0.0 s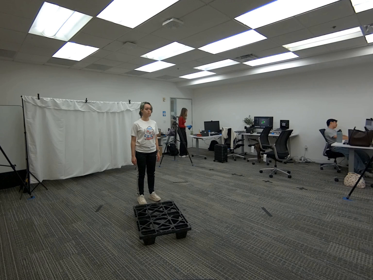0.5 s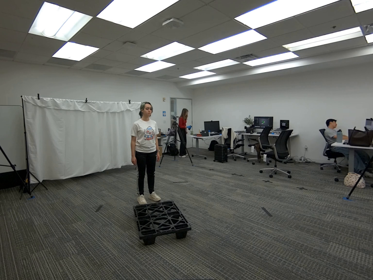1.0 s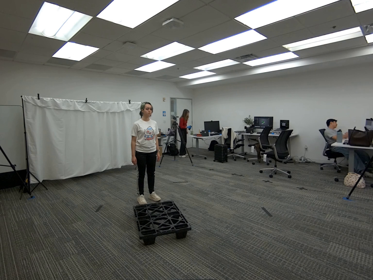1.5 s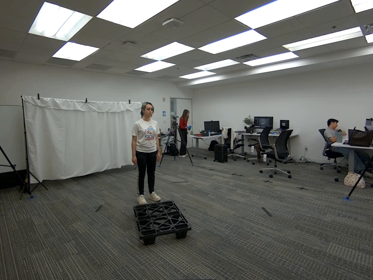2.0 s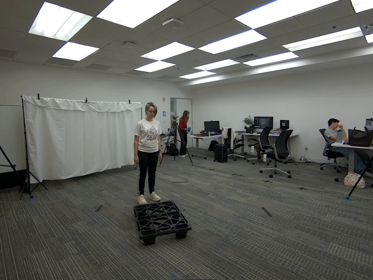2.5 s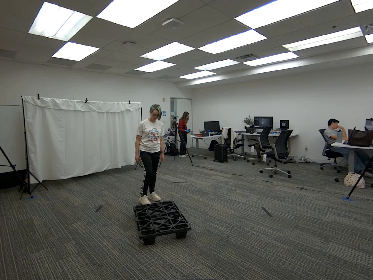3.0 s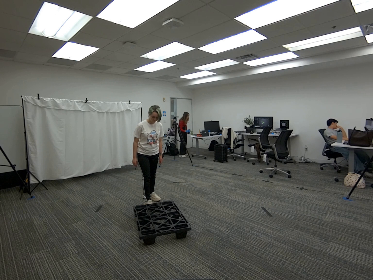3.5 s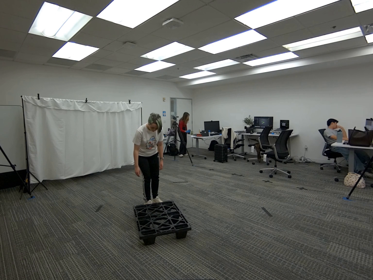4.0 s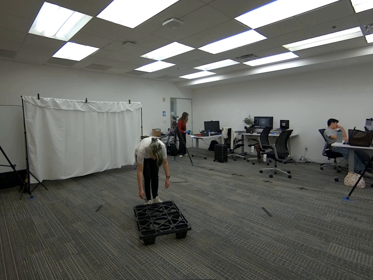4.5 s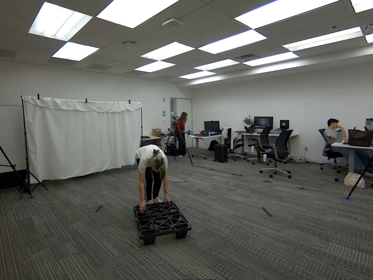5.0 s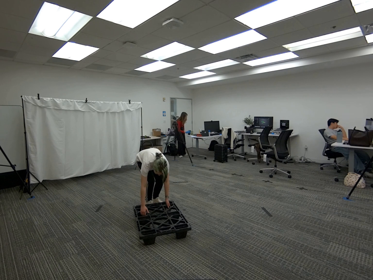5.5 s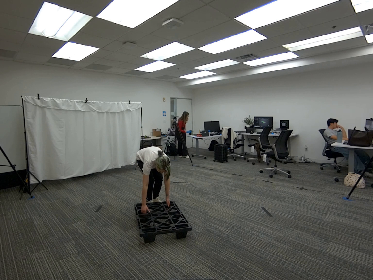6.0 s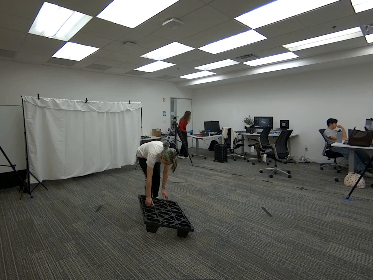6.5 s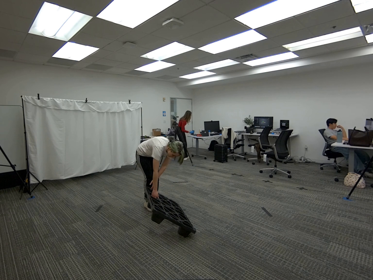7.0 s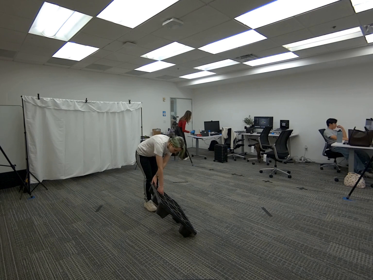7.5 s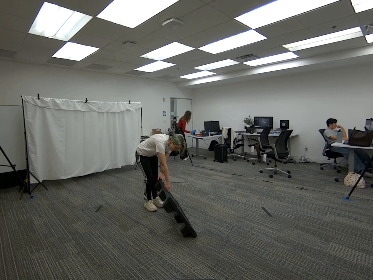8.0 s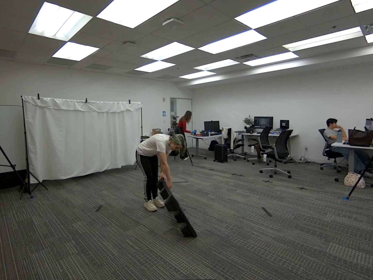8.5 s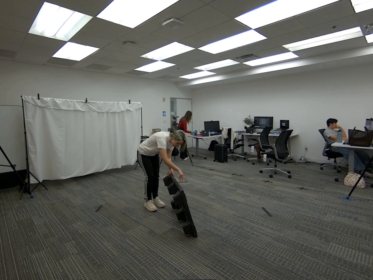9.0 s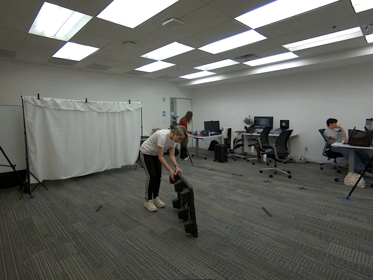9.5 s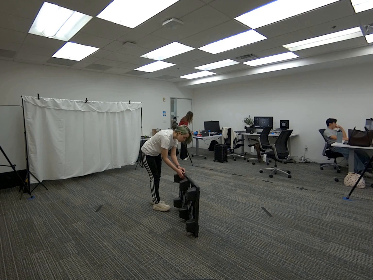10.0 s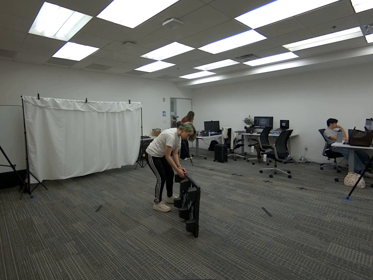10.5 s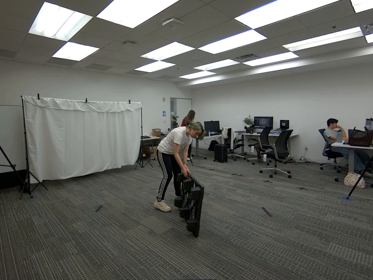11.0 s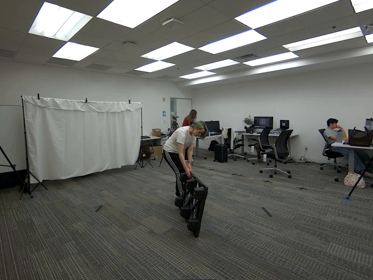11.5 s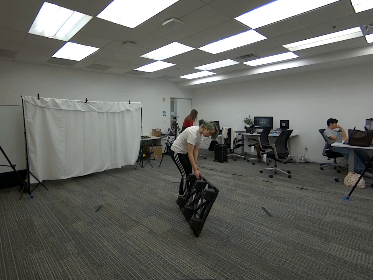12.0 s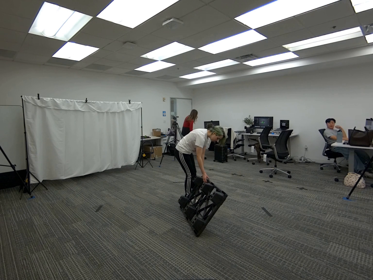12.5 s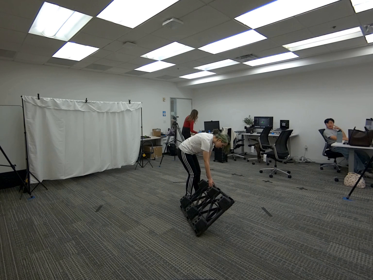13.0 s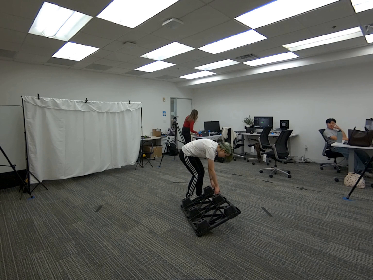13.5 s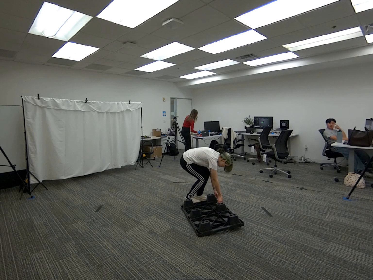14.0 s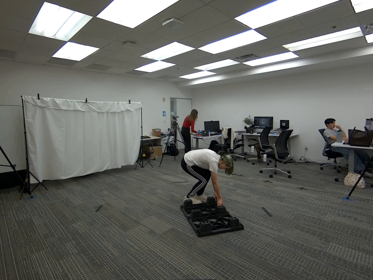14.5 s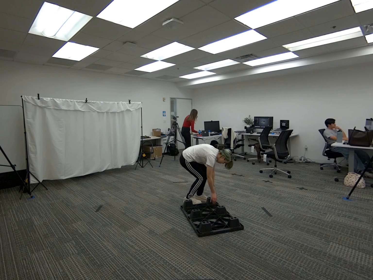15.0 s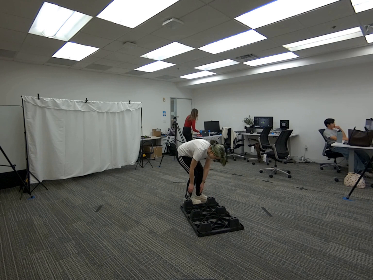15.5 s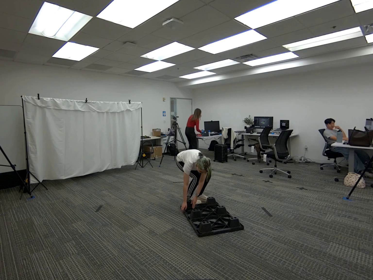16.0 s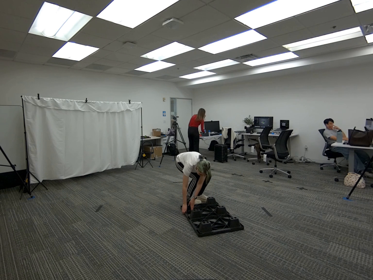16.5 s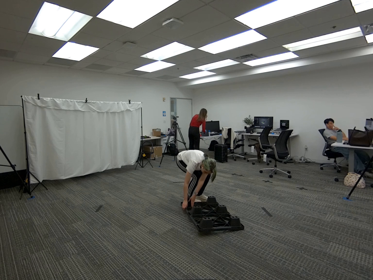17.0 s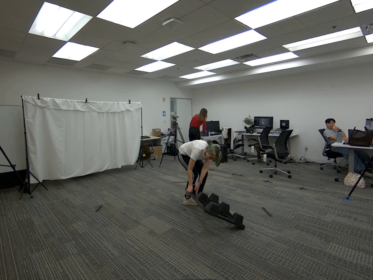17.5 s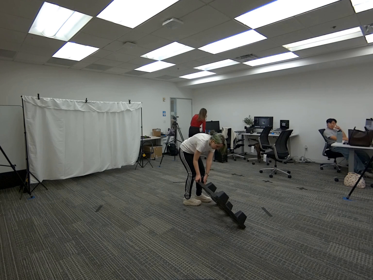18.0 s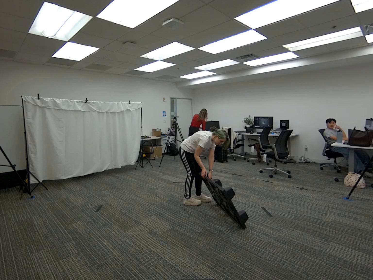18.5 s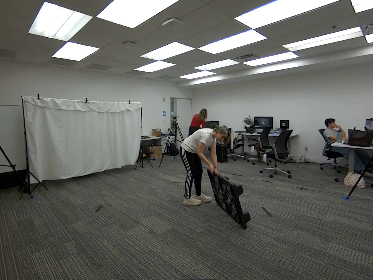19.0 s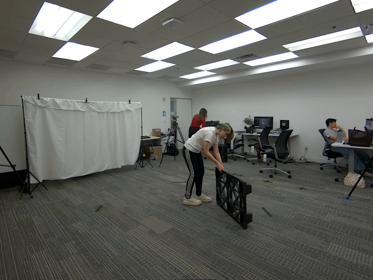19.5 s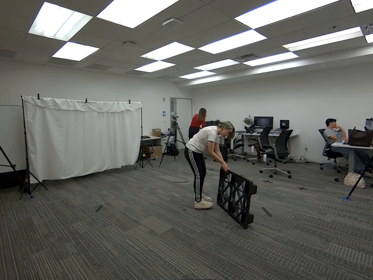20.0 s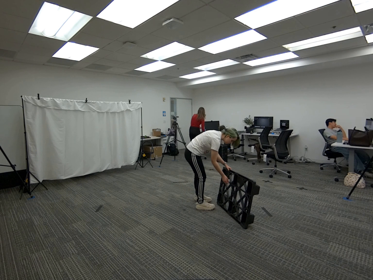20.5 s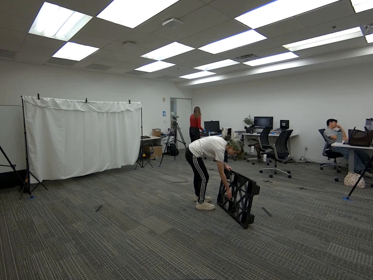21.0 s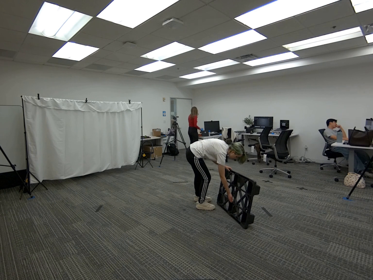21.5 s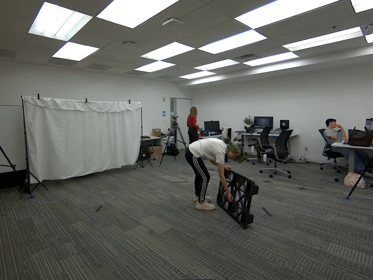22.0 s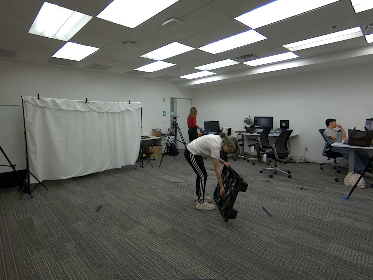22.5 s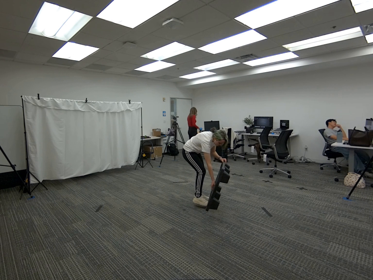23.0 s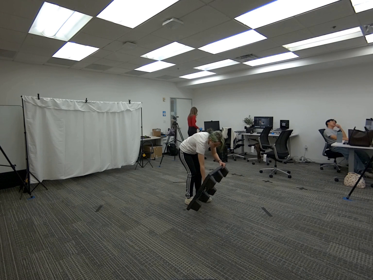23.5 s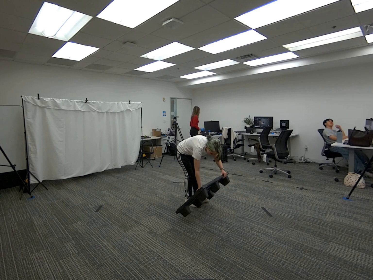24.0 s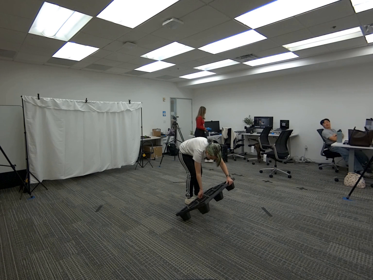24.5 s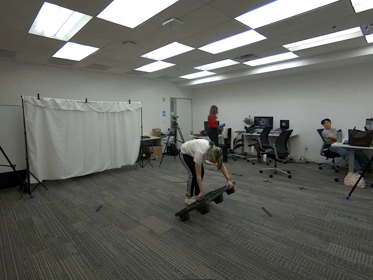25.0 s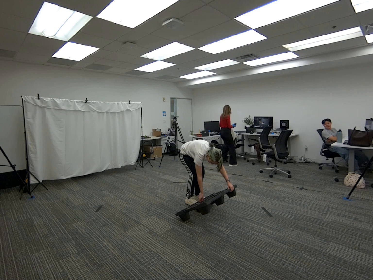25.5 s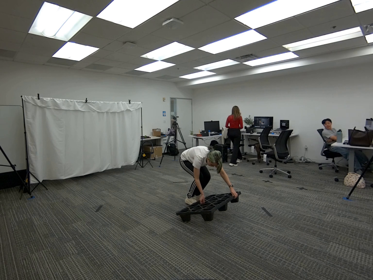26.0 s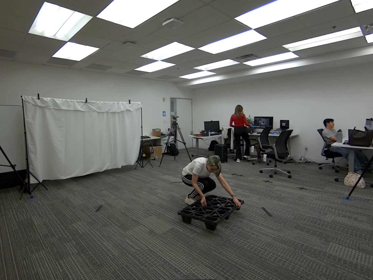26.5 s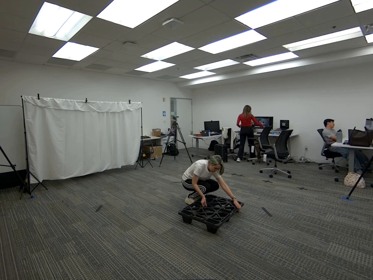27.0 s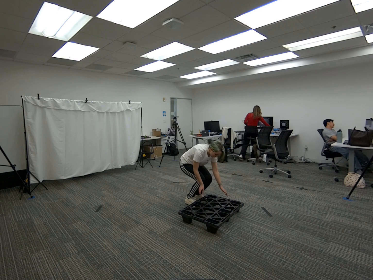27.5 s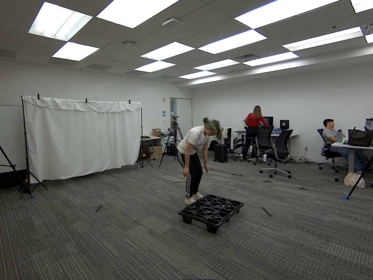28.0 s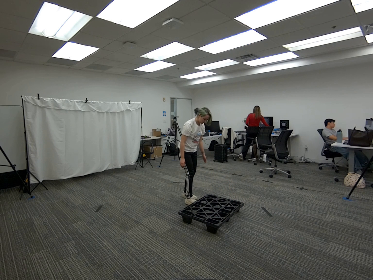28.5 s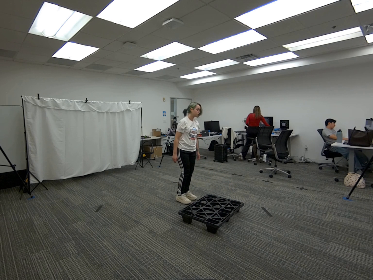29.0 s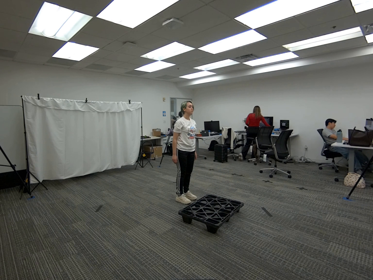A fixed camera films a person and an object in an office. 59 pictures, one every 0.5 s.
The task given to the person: Walk over to the platform on the ground and turn the platform over. Place on the ground when done.
